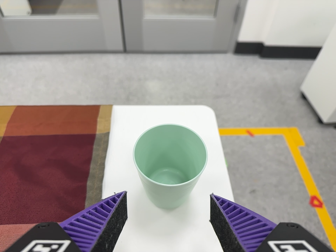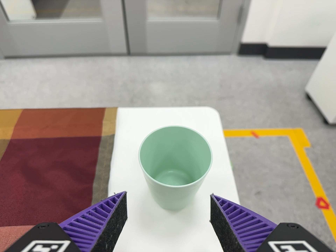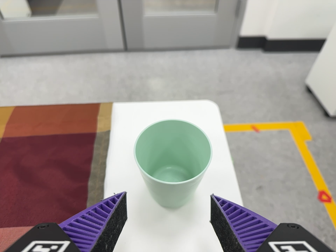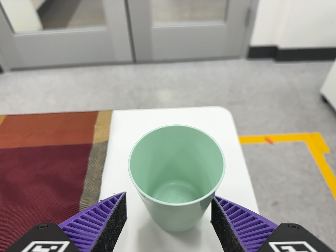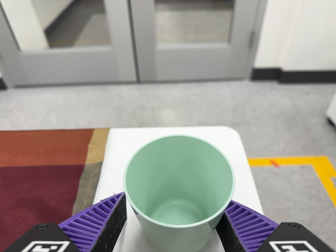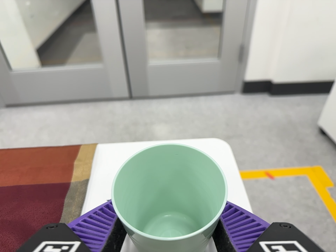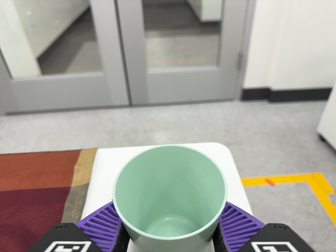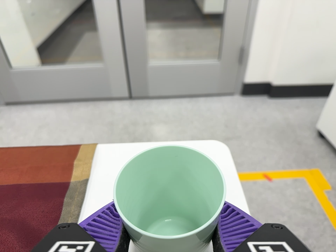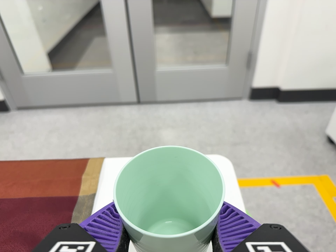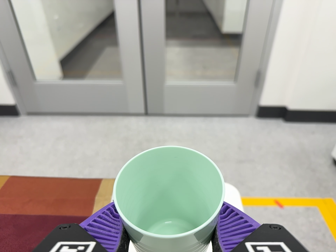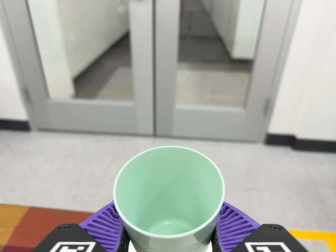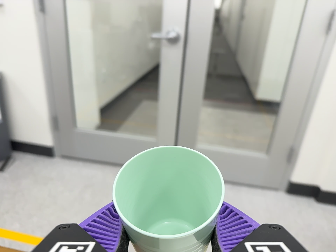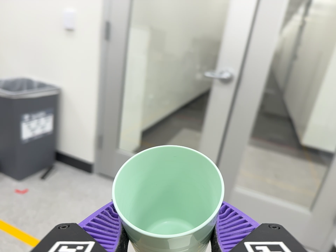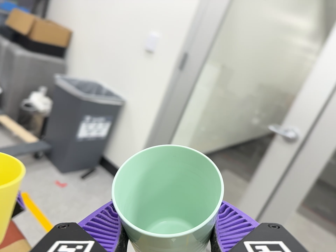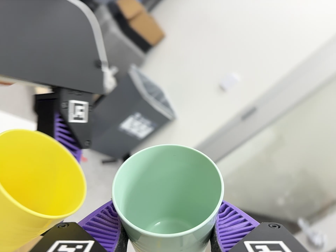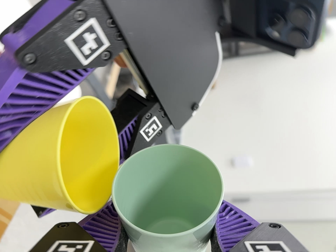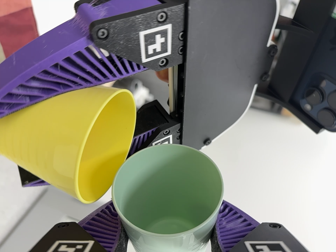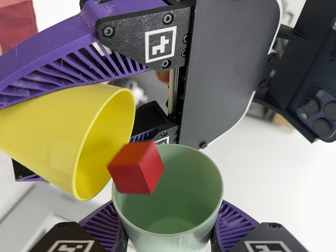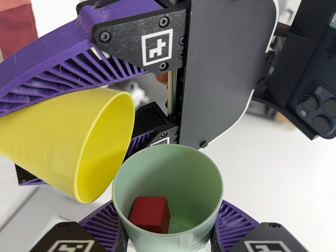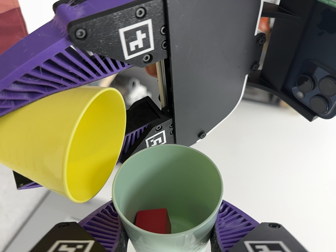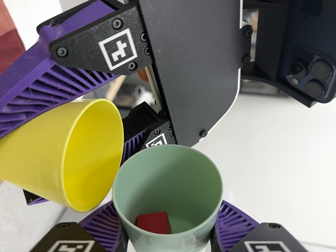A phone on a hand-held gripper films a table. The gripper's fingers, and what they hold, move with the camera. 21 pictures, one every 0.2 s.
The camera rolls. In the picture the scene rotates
clockwise.
The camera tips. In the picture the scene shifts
downward.
0.0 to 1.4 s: The camera travels forward, about 9 cm, so what stands in front looms larger. Its aim tips toward the top of its view by about 10 degrees, and the scene shifts downward.
1.4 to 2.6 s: The scene slides to the right, as the camera pans about 25 degrees to its left. It travels toward the top of its view and to its left, about 28 cm, so close, fixed things drift downward. Its aim tips toward the top of its view by about 25 degrees, and the scene shifts downward. It rolls about its line of sight by about 35 degrees, and the scene rotates clockwise.
2.6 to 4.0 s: The camera travels to its left, about 16 cm, so close, fixed things drift to the right. Its aim tips toward the top of its view by about 15 degrees, and the scene shifts downward. It rolls about its line of sight by about 80 degrees, and the scene rotates clockwise.
The film runs backward here.
